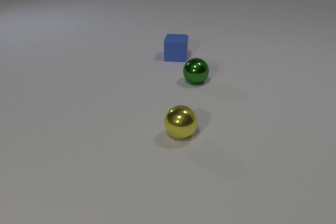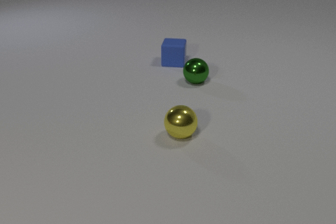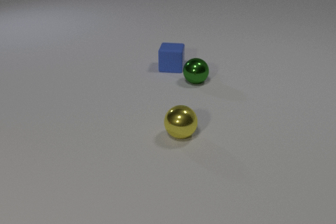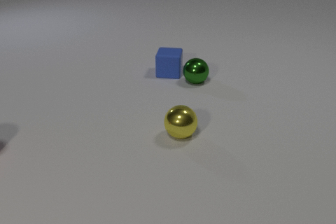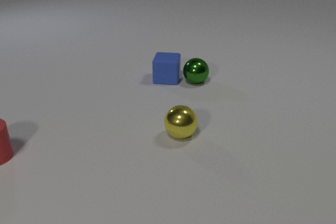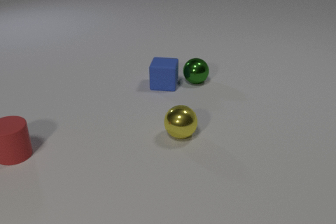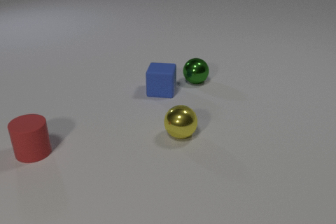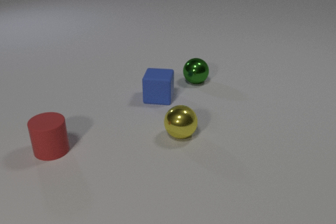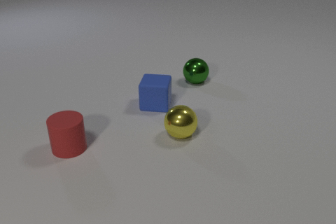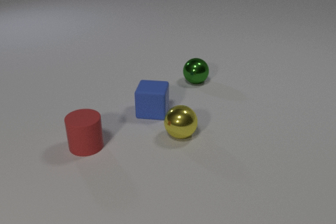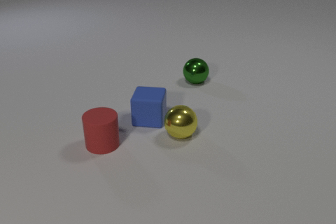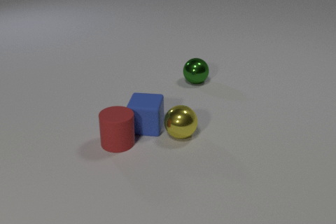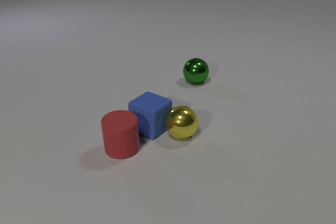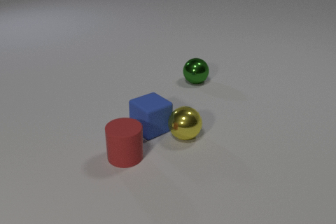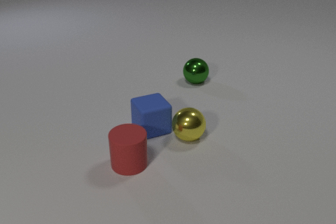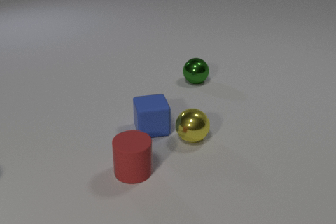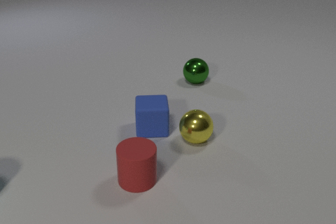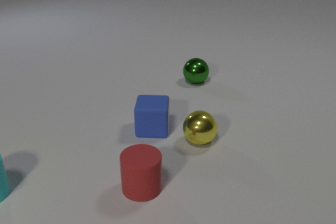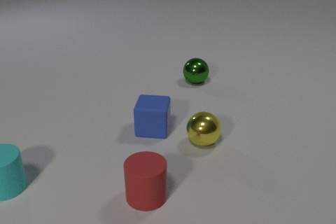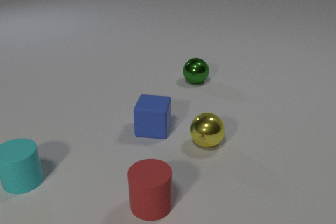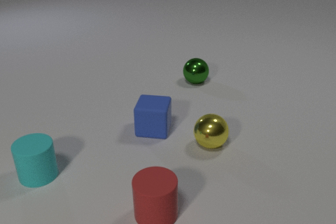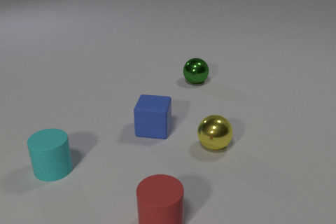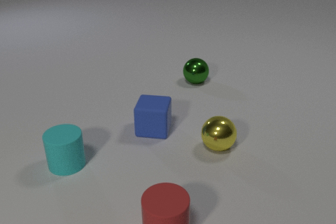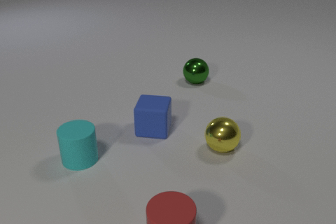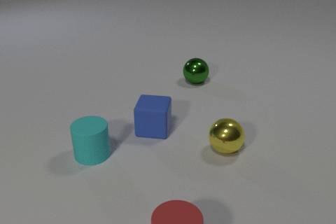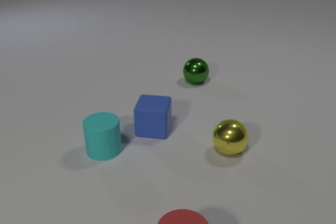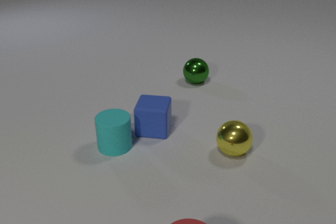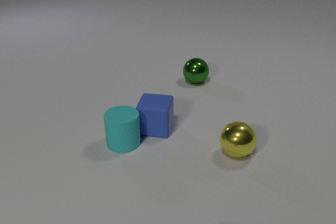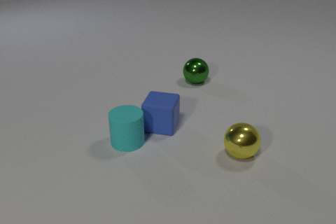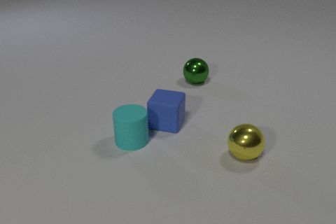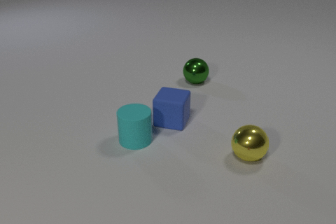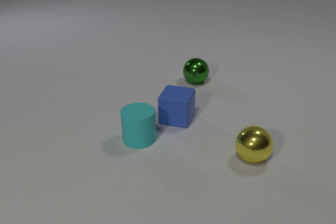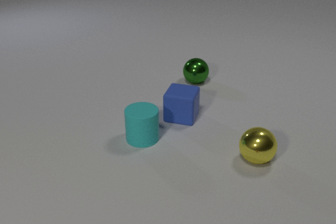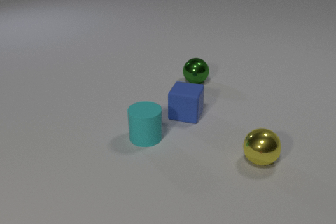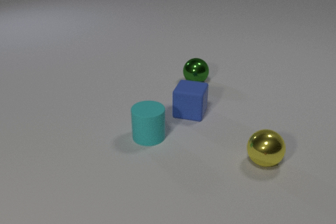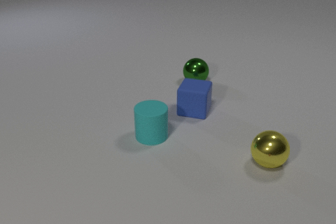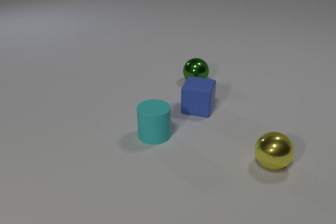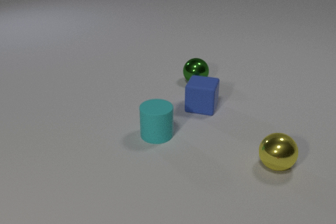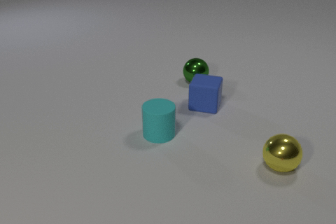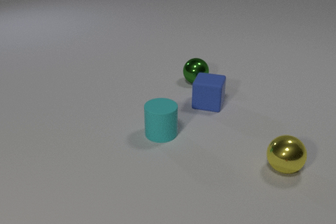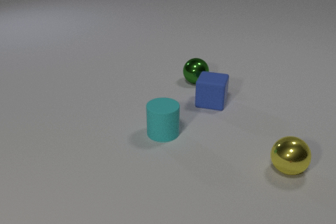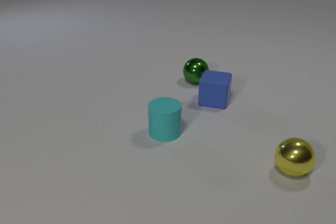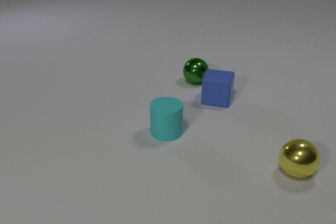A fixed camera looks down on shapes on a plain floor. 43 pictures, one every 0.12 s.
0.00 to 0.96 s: The red rubber cylinder comes in at the left edge, slides to the right. The blue rubber cube slides toward the camera.
0.96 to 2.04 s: The red rubber cylinder slides toward the camera and to the right. The blue rubber cube slides toward the camera, spins so that its near face slides to the left, clockwise seen from above. The yellow metal sphere rolls to the right and toward the camera. The cyan rubber cylinder comes in at the left edge. The red rubber cylinder and the blue rubber cube collide. The blue rubber cube and the yellow metal sphere collide.
2.04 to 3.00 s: The red rubber cylinder slides toward the camera and to the right. The yellow metal sphere rolls to the right and toward the camera. The cyan rubber cylinder slides to the right.
3.00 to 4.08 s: The red rubber cylinder slides toward the camera, leaves at the bottom edge. The blue rubber cube slides to the right and away from the camera. The yellow metal sphere rolls to the right. The cyan rubber cylinder slides to the right and away from the camera. The blue rubber cube and the cyan rubber cylinder collide.
4.08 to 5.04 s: The blue rubber cube slides away from the camera and to the right. The yellow metal sphere rolls to the right. The cyan rubber cylinder slides to the right and away from the camera.
How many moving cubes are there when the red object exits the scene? 0.
What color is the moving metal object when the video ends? yellow.
How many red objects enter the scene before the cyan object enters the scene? 1.
